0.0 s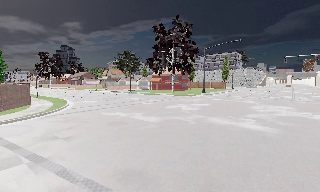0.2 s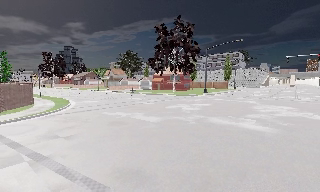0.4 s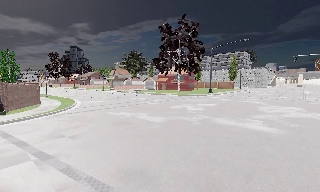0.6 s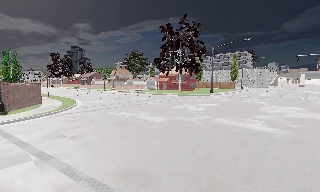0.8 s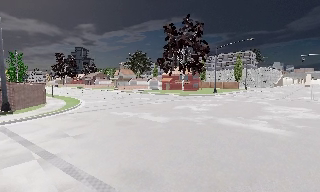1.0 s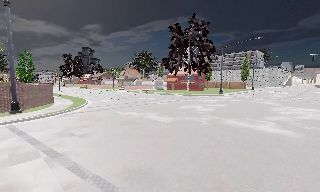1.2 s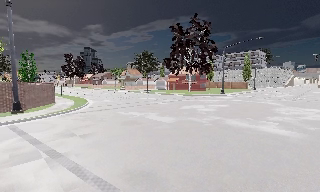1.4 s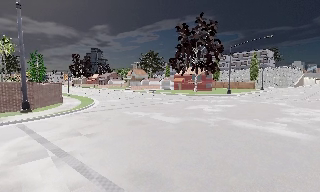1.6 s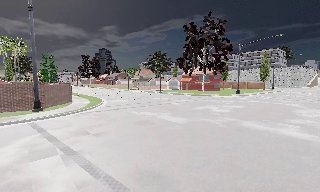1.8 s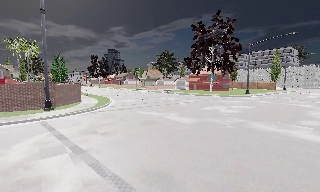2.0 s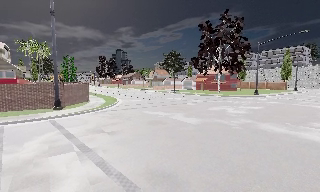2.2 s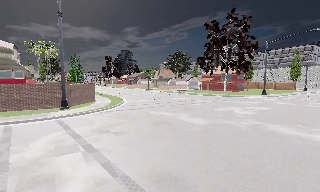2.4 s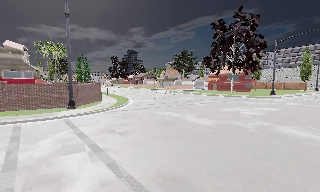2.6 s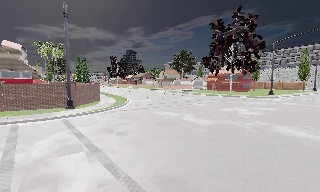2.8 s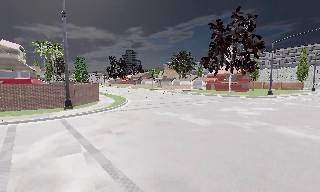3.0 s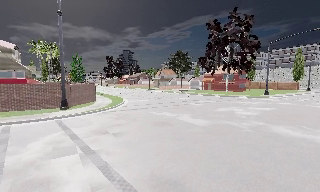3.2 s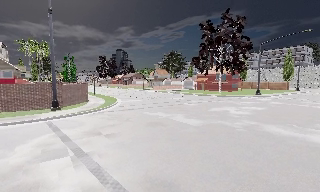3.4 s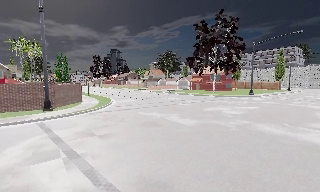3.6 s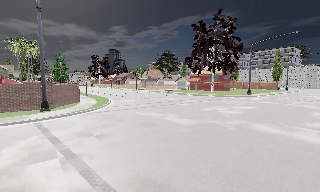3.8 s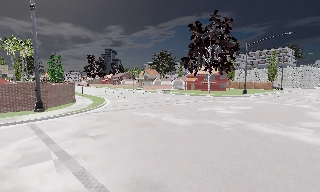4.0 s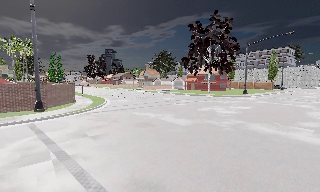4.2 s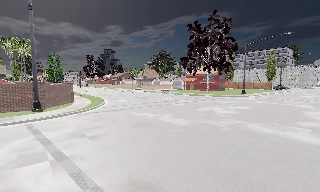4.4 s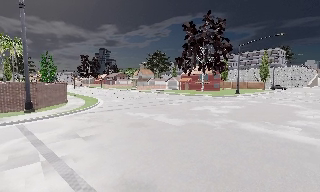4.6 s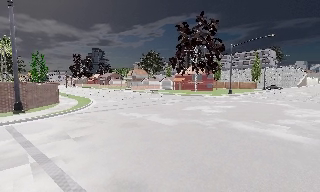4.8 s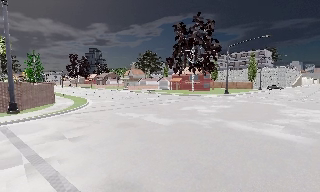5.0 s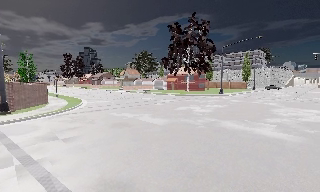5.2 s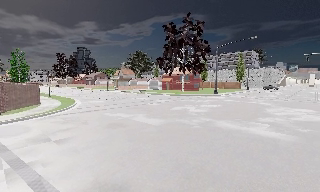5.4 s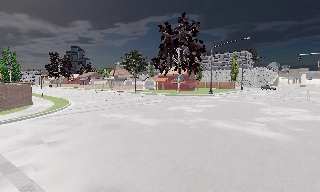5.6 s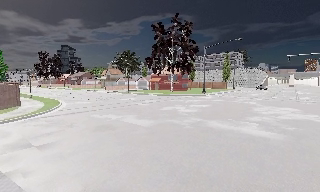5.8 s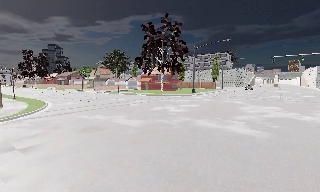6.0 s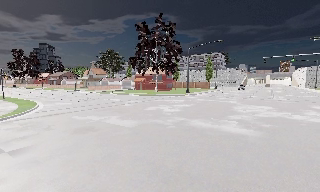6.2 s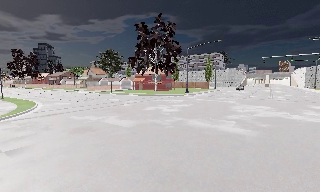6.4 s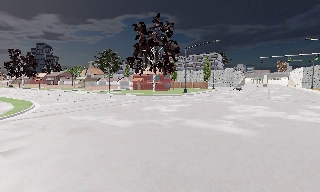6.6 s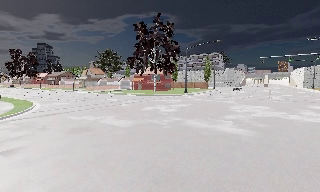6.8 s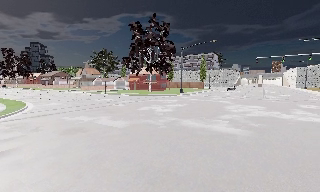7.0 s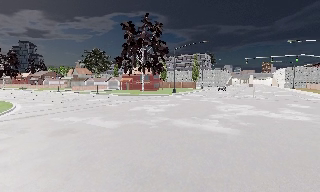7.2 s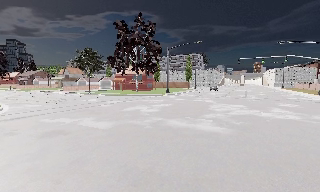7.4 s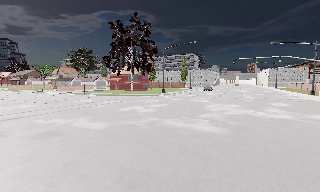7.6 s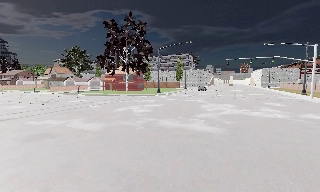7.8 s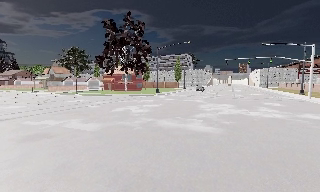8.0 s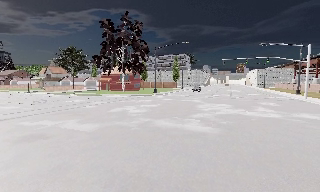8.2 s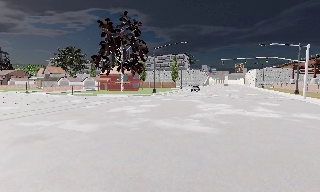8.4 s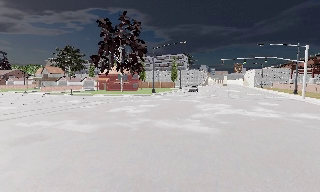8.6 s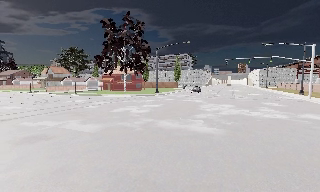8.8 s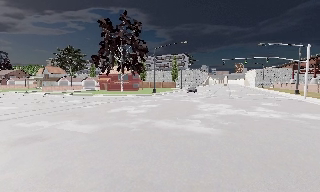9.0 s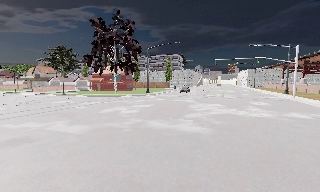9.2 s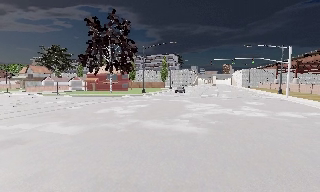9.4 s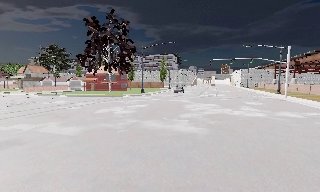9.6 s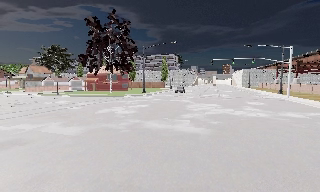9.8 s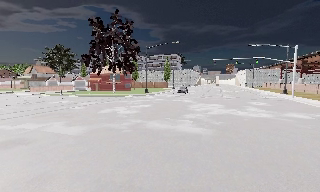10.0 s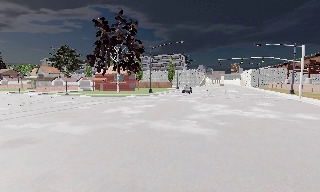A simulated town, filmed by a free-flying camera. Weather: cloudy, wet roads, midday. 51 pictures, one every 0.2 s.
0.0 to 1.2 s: The camera shifts only a little, or ends up much as it began.
1.2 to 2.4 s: The camera pans to its left, which is counterclockwise from overhead, by about 15 degrees.
2.4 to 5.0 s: The camera pans to its right, which is clockwise from overhead, by about 15 degrees. It travels to its right, about 0.5 m, so close, fixed things drift to the left.
5.0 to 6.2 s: The camera swings to its right by about 10 degrees, and the scene slides to the left.
6.2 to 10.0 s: The camera pans to its right, which is clockwise from overhead, by about 15 degrees. It travels forward, about 0.5 m, so what stands in front looms larger.
The film runs forward here.
